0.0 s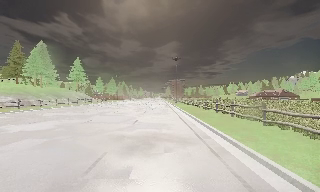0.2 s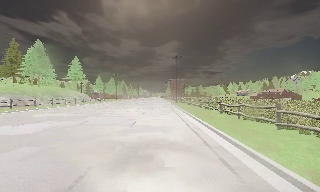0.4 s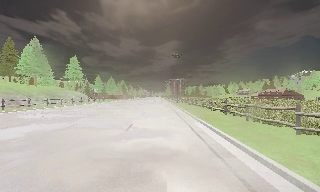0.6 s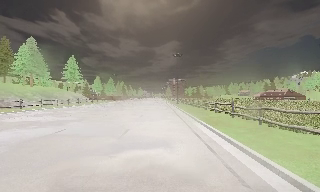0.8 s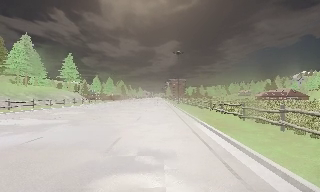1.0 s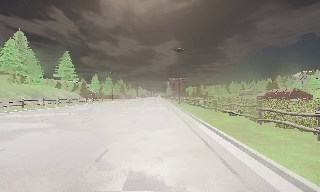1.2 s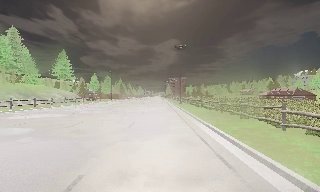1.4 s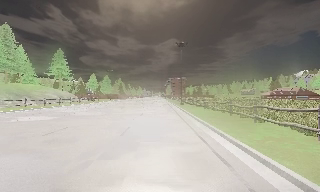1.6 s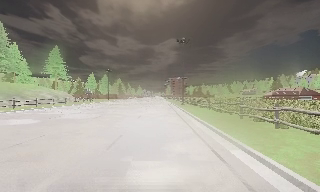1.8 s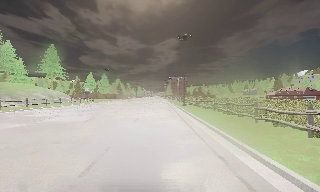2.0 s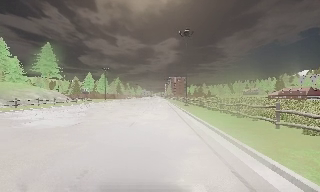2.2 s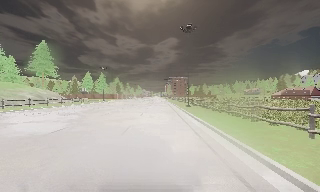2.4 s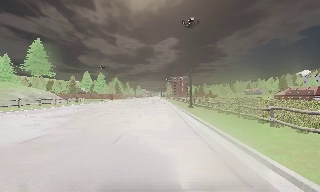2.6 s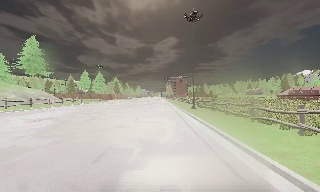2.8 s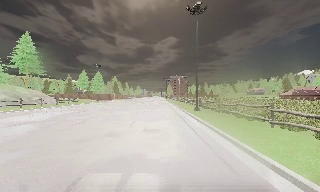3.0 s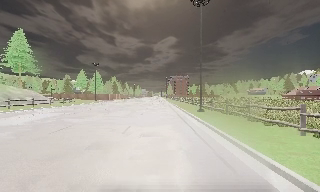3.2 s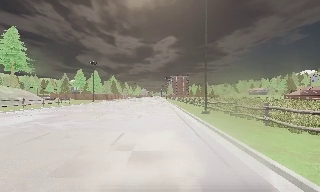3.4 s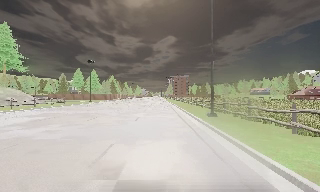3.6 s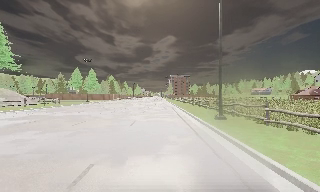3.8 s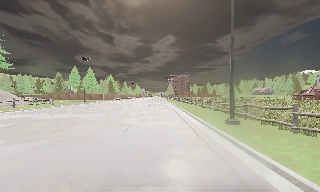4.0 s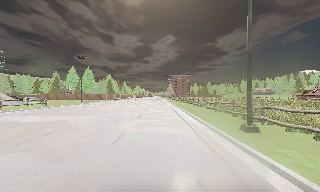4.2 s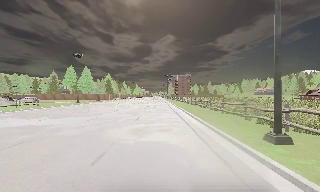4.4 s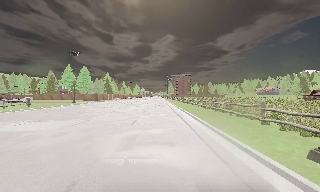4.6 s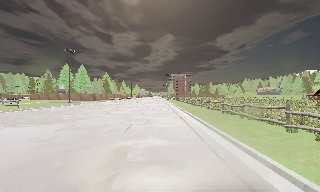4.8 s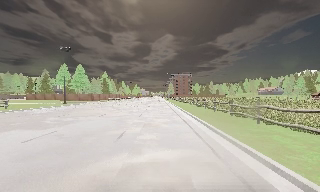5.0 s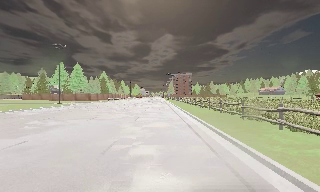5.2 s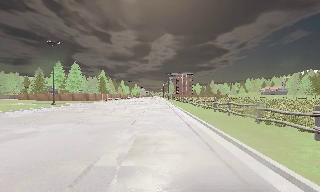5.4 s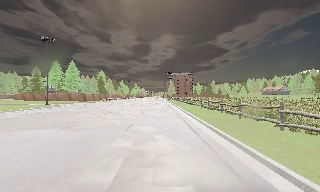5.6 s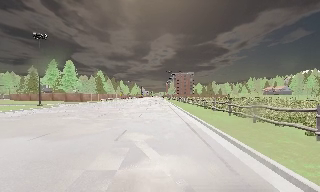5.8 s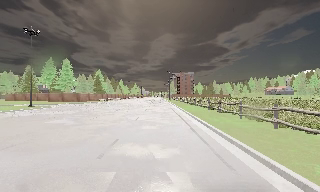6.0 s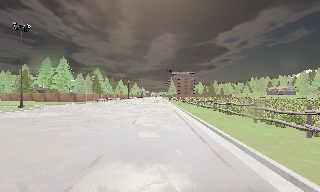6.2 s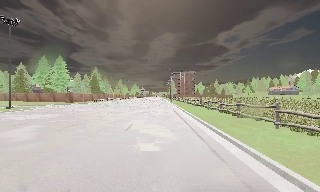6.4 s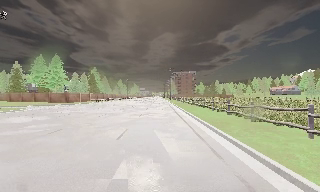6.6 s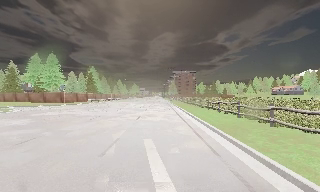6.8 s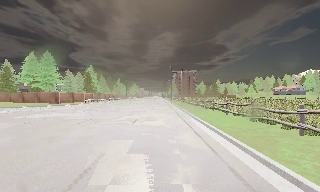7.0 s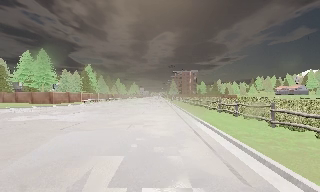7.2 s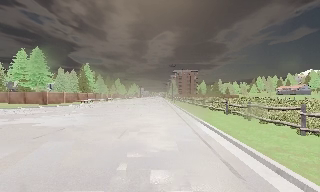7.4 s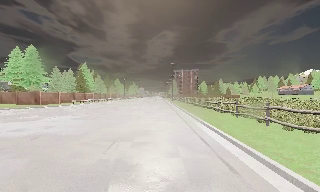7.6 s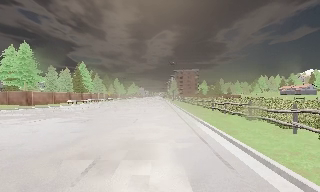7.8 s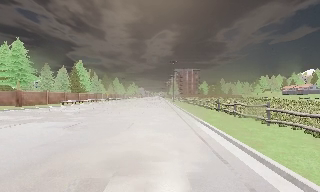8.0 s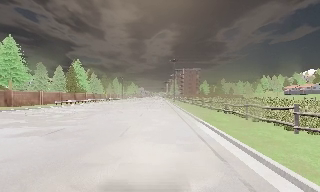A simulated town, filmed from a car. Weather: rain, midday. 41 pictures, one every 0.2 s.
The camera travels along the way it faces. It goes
forward.
0.0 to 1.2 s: The camera travels forward, about 9 m, so what stands in front looms larger. It gains speed.
1.2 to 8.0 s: The camera travels forward, about 60 m, so what stands in front looms larger.
The film runs forward here.
